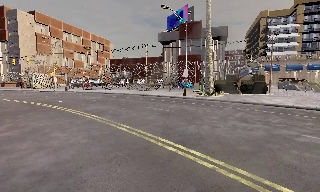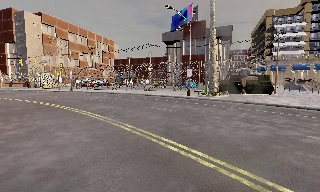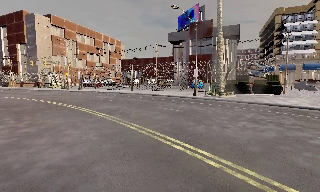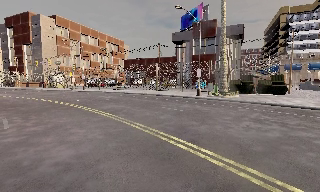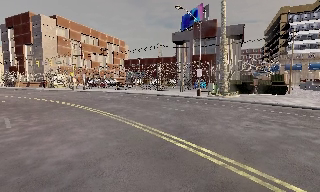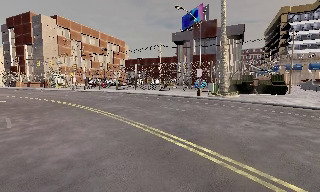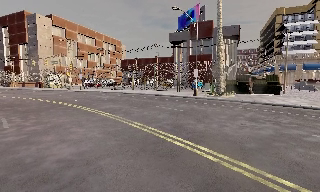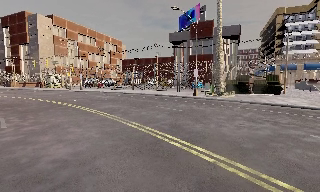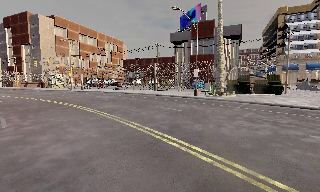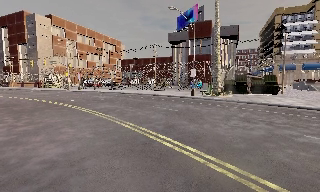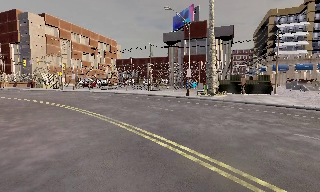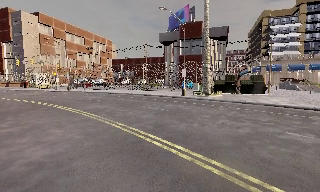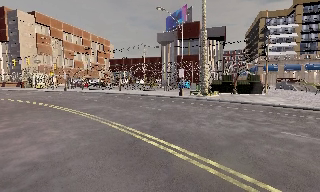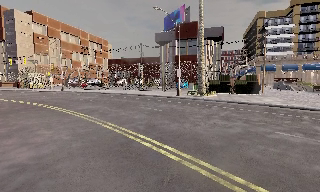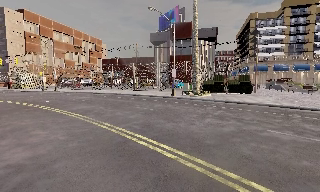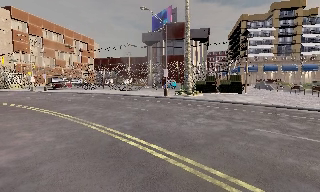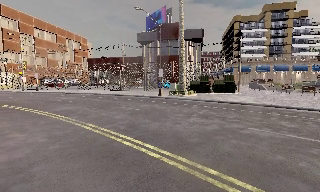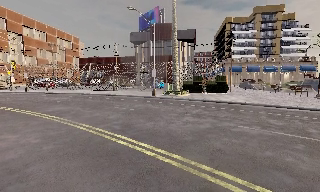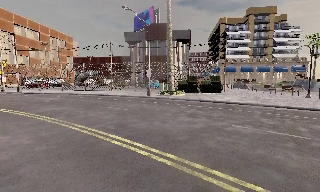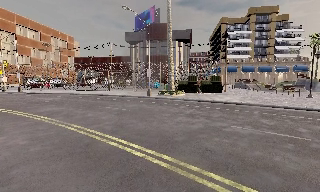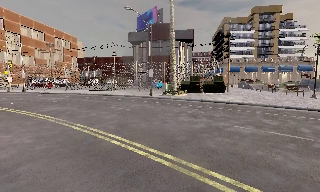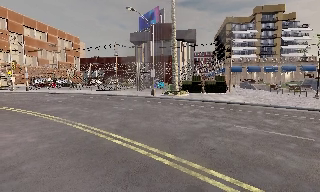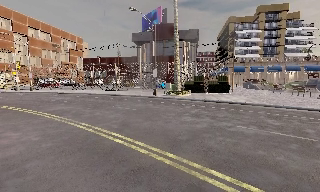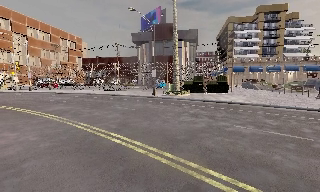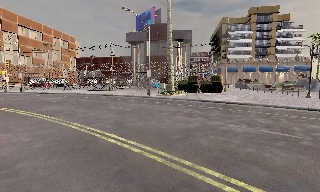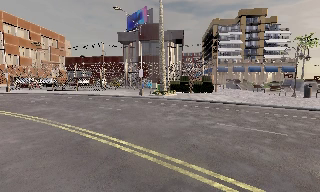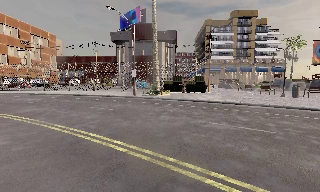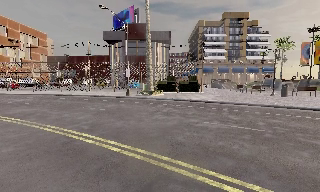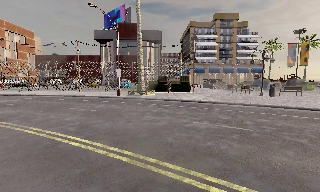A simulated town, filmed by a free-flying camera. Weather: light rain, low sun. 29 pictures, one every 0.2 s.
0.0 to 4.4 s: The camera travels to its right and backward, about 1 m, so close, fixed things drift to the left.
4.4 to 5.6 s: The scene slides to the left, as the camera pans about 10 degrees to its right.
The film runs forward here.
